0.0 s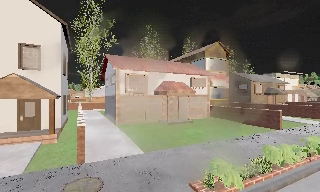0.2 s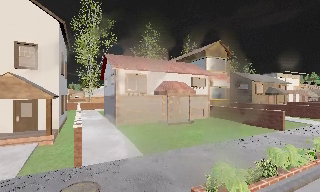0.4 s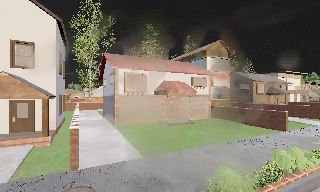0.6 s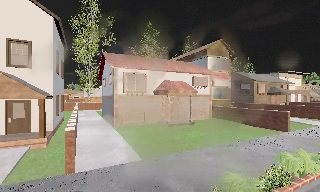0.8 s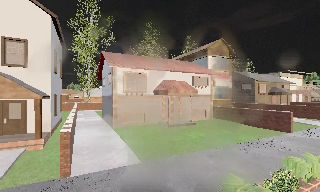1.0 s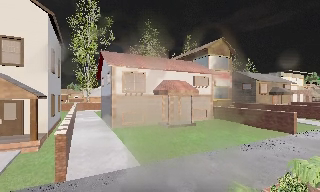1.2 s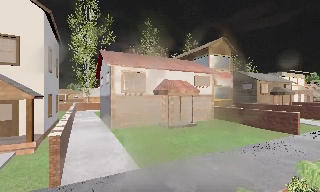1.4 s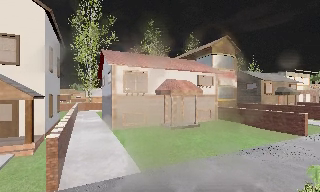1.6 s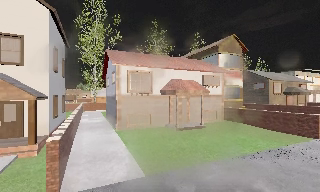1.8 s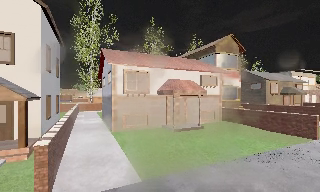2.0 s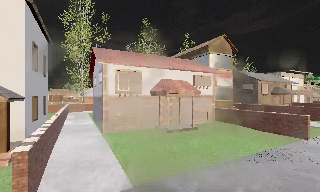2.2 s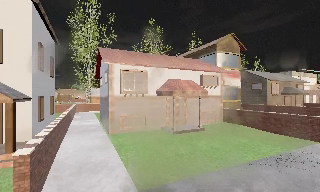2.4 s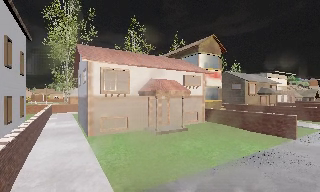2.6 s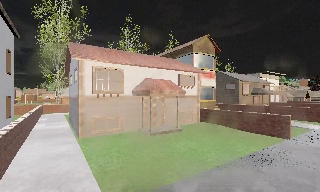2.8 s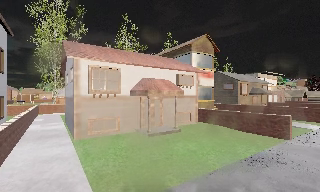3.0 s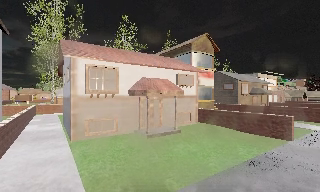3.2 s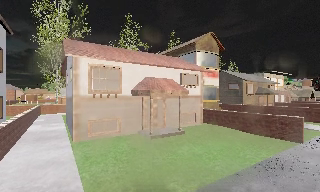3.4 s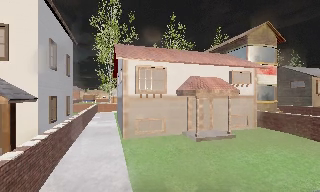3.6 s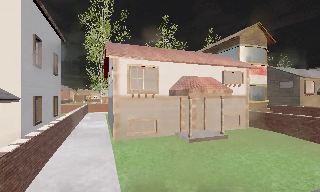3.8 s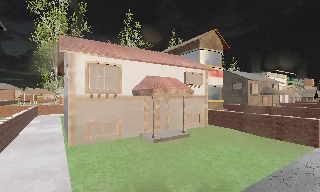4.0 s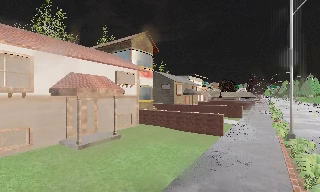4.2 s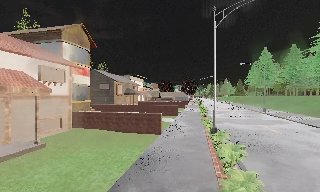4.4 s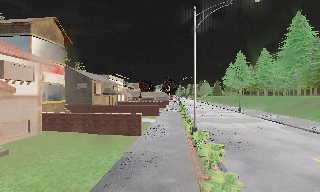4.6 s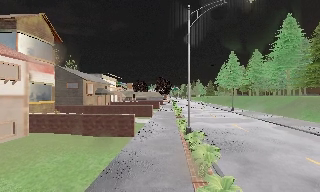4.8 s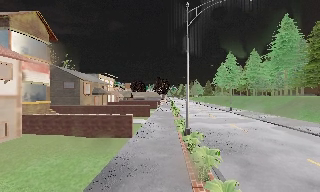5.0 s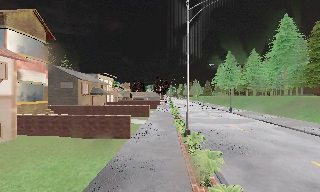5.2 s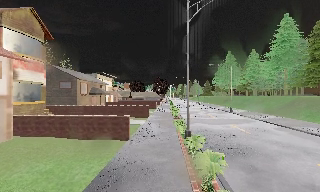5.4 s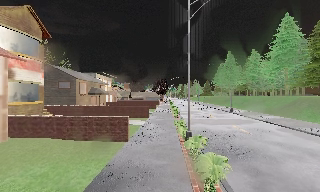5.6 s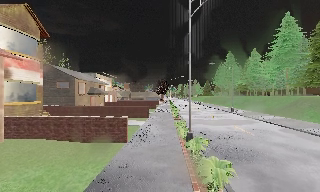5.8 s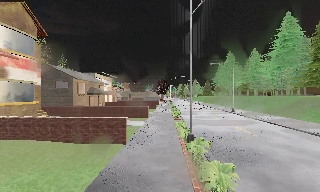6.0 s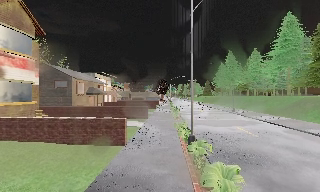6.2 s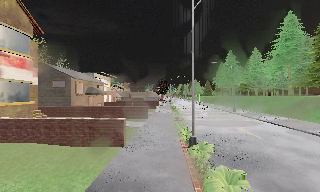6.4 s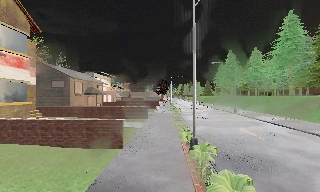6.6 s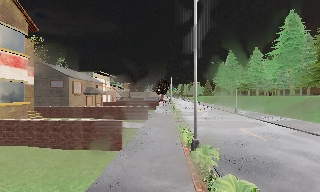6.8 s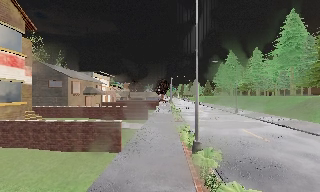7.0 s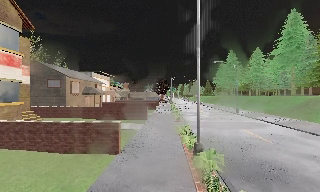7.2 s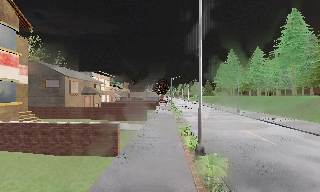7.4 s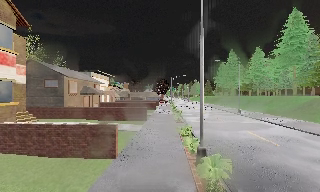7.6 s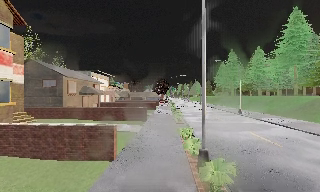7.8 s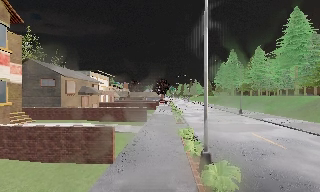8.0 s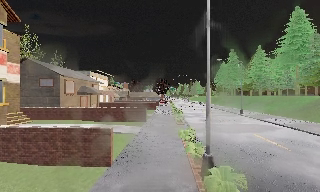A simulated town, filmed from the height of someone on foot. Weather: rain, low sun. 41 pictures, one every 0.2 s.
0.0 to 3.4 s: The camera travels forward, about 4 m, so what stands in front looms larger.
3.4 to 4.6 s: The scene slides to the left, as the camera pans about 70 degrees to its right. It travels forward, about 1.5 m.
4.6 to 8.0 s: The camera travels forward, about 4 m, so what stands in front looms larger.
The film runs forward here.
